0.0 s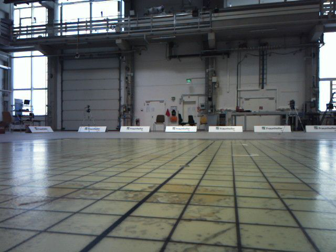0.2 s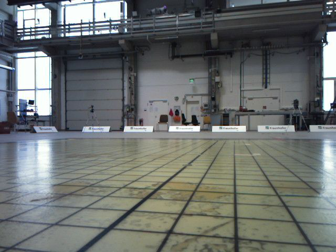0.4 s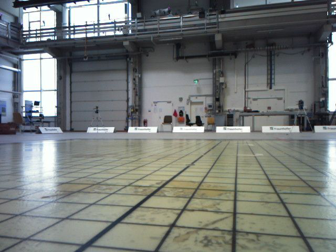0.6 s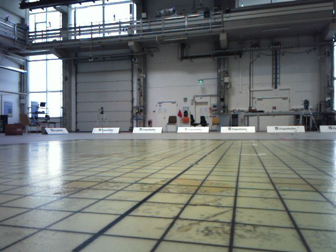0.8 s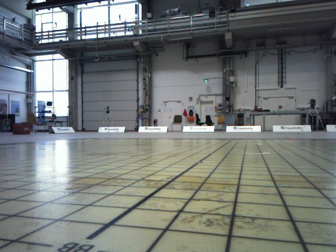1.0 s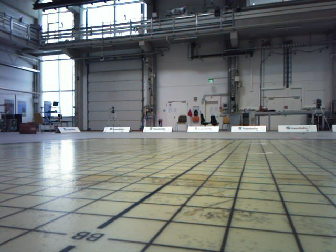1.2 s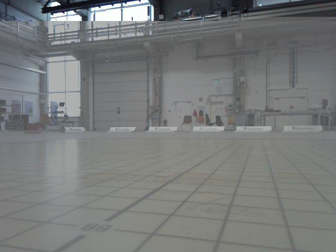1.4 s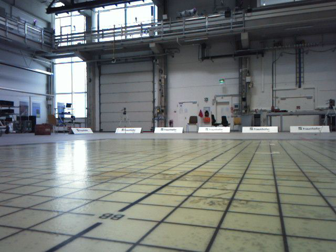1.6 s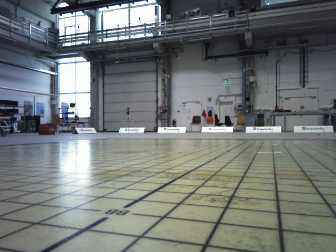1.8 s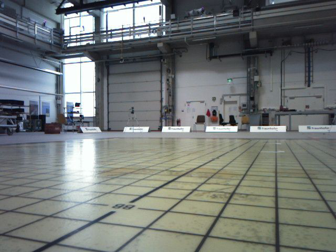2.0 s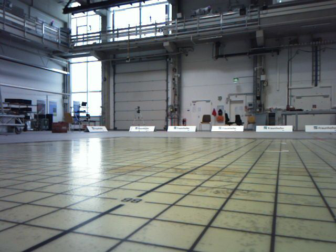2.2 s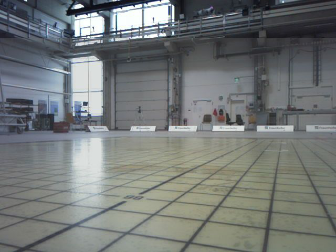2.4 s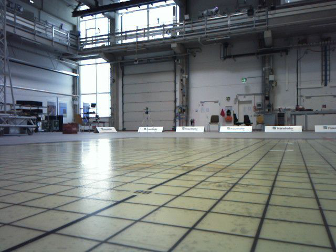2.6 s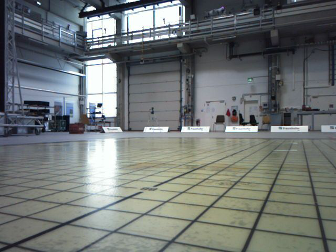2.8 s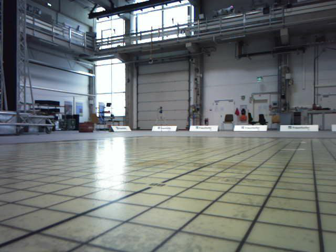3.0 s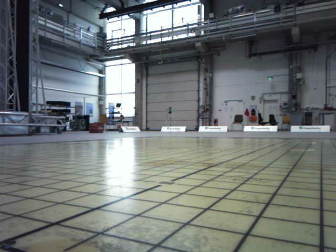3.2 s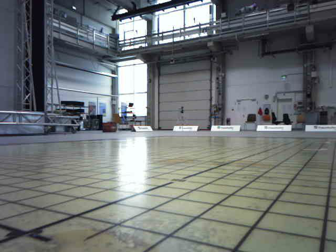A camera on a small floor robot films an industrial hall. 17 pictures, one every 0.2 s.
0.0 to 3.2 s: The camera pans to its left, which is counterclockwise from overhead, by about 20 degrees. It travels backward, about 0.6 m, so what stands in front gets smaller.
The film runs backward here.
